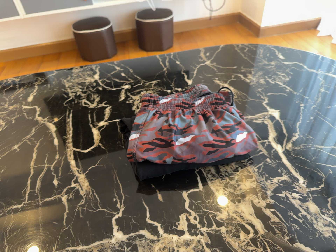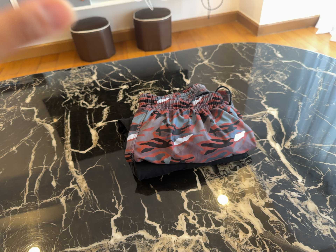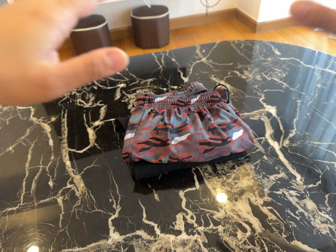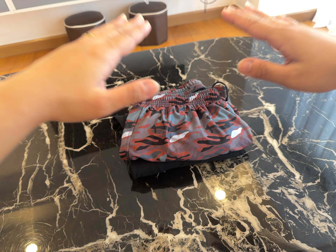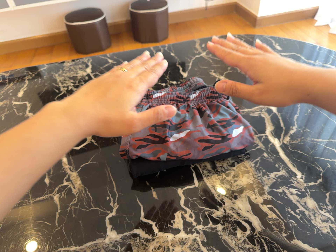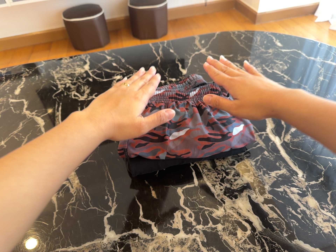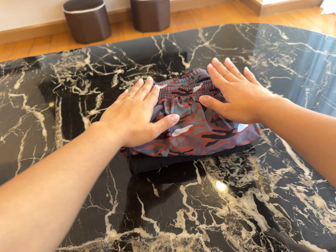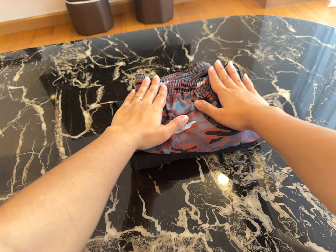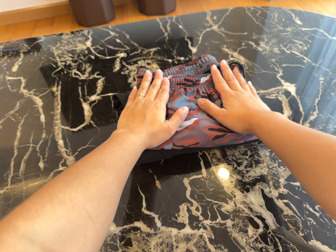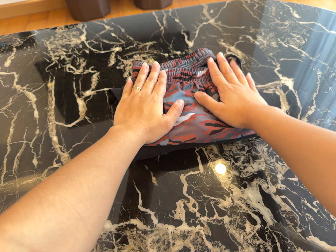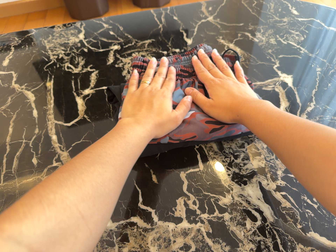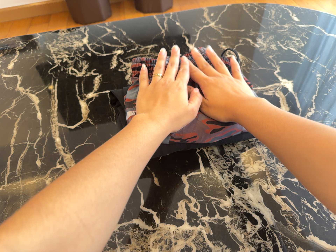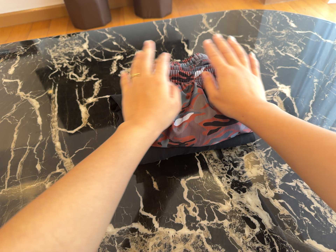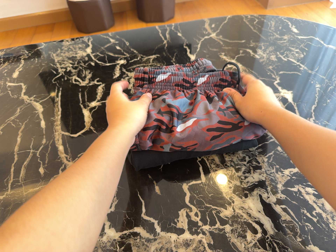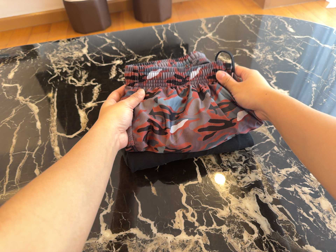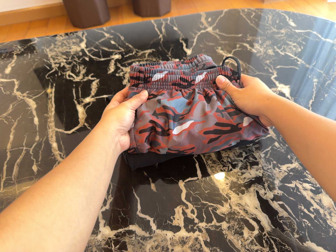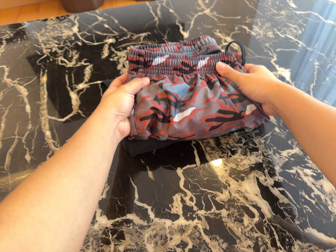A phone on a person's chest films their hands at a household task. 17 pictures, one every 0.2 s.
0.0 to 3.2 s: The camera travels forward, about 8 cm, so what stands in front looms larger. Its aim tips toward the bottom of its view by about 10 degrees, and the scene shifts upward.
The film runs backward here.
